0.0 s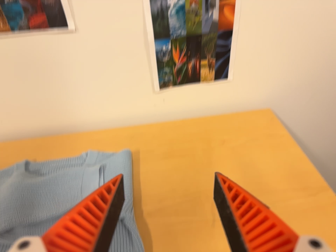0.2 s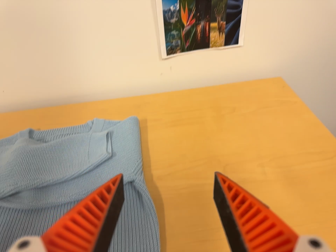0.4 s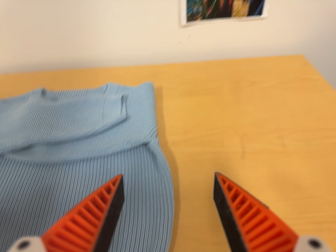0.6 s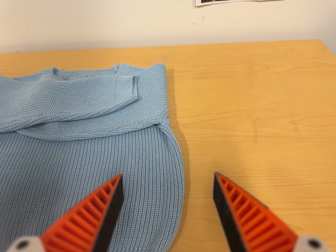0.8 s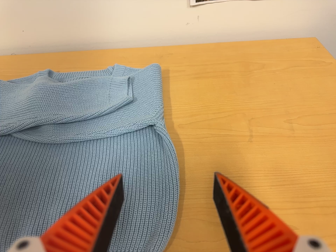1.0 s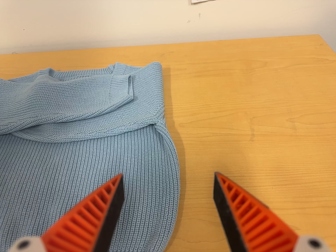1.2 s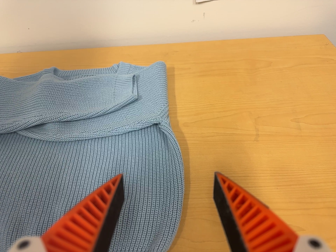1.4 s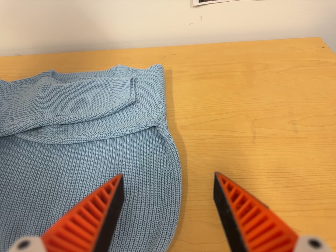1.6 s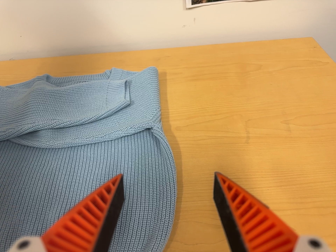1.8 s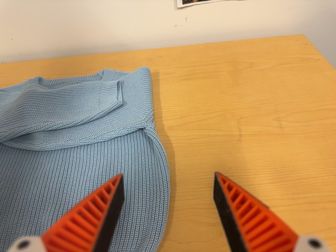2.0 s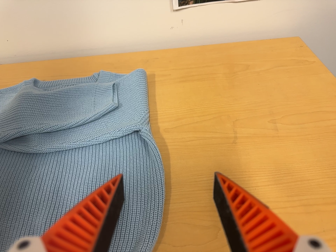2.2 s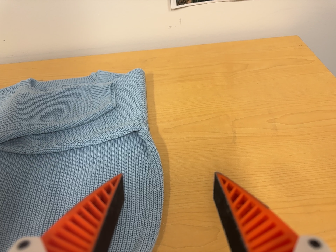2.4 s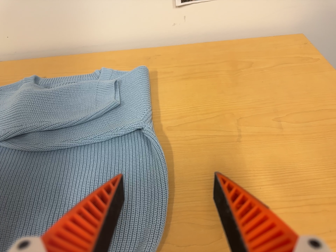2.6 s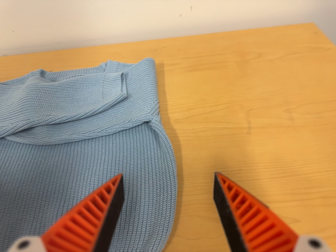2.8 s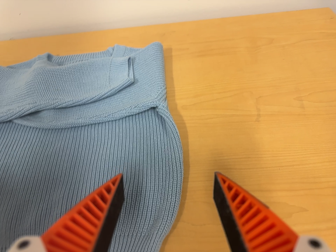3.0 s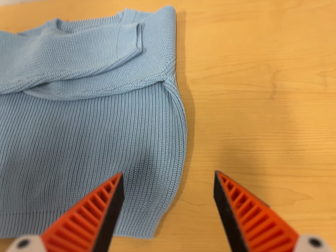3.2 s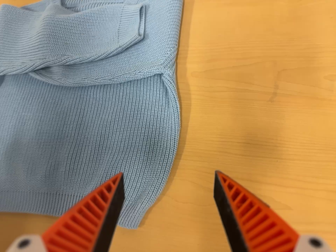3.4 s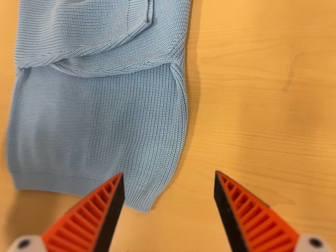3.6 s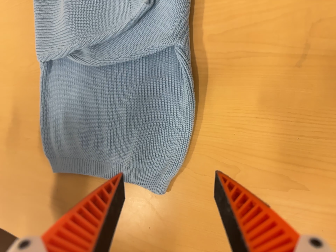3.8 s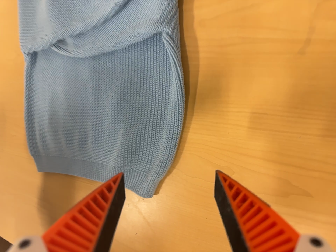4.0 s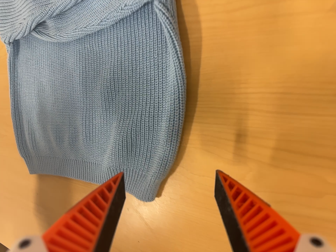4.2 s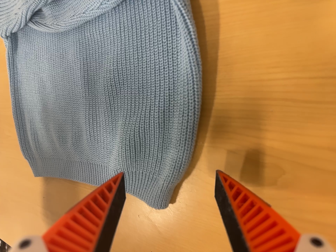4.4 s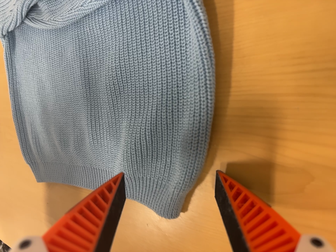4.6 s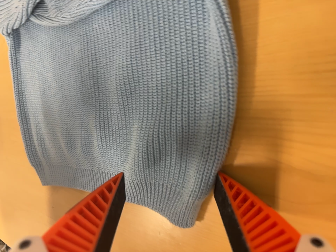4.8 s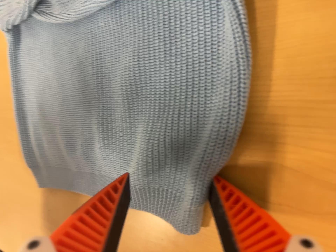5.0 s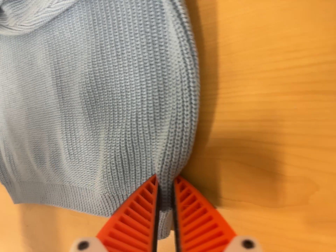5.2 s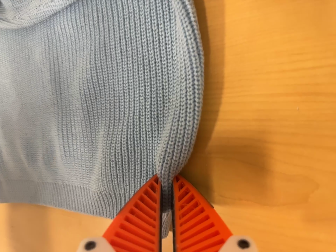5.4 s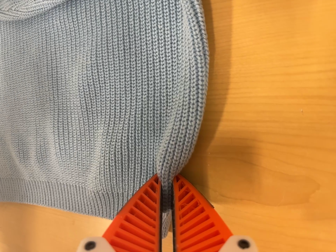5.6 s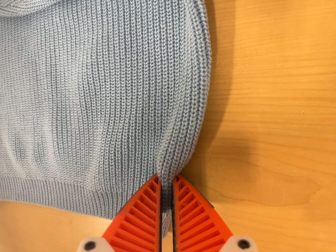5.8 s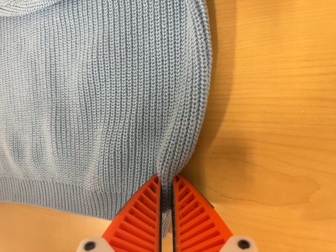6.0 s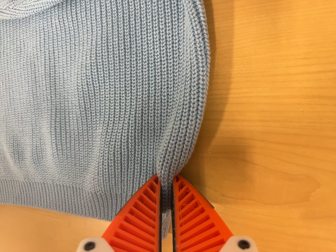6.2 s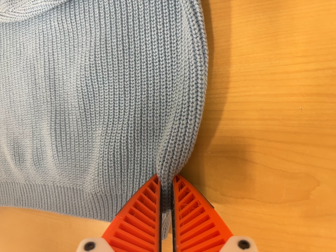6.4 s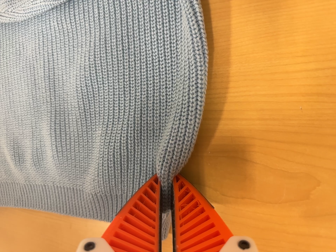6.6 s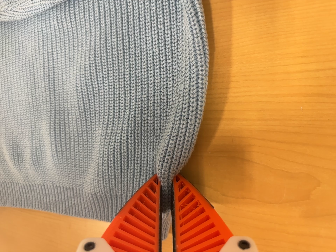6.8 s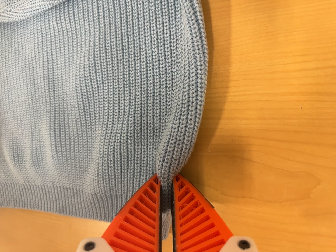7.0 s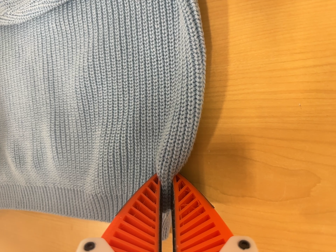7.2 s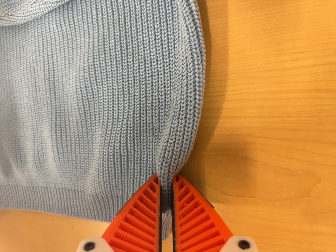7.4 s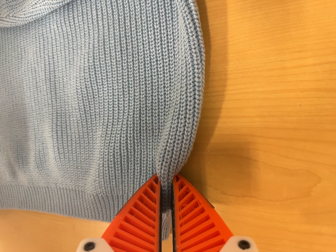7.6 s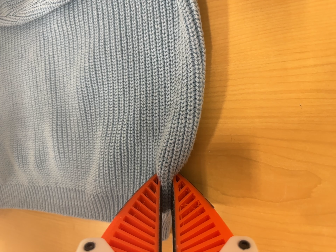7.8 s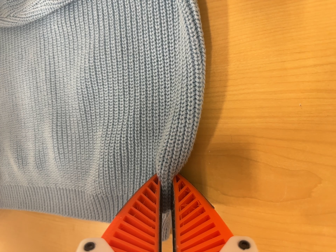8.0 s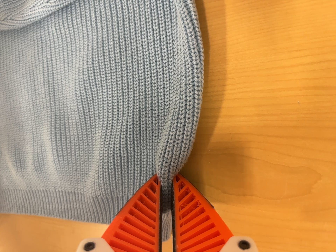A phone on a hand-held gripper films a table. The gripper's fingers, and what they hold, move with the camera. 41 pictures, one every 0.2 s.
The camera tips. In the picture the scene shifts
upward.
0.0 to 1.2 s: The camera travels toward the bottom of its view and forward, about 12 cm, so close, fixed things drift upward. Its aim tips toward the bottom of its view by about 10 degrees, and the scene shifts upward.
1.2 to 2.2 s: The camera shifts only a little, or ends up much as it began.
2.2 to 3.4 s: The camera pans to its left by about 25 degrees. It travels toward the top of its view and to its right, about 16 cm. Its aim tips toward the bottom of its view by about 35 degrees.
3.4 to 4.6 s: The camera pans to its left by about 15 degrees. It travels forward, about 20 cm, so what stands in front looms larger. Its aim tips toward the bottom of its view by about 15 degrees, and the scene shifts upward. It rolls about its line of sight by about 10 degrees, and the scene rotates counterclockwise.
4.6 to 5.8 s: The camera swings to its right by about 10 degrees, and the scene slides to the left.
5.8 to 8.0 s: The camera shifts only a little, or ends up much as it began.
The film runs forward here.
